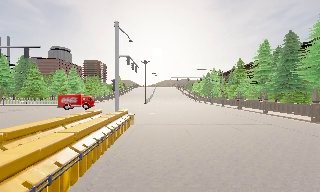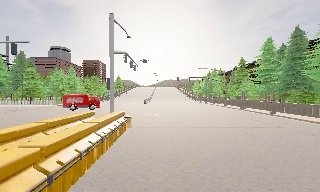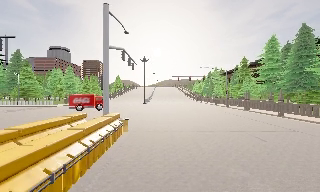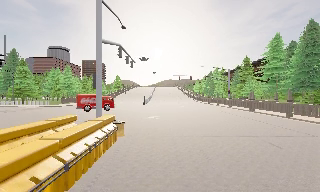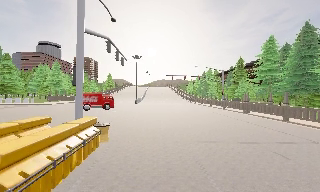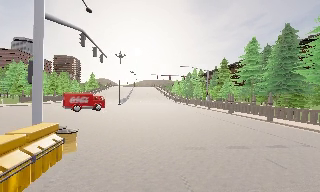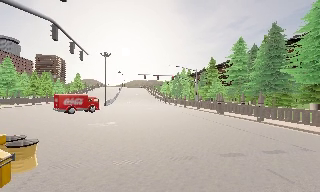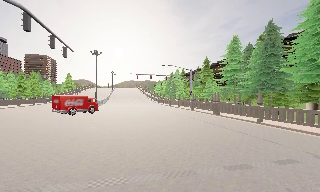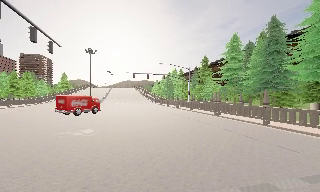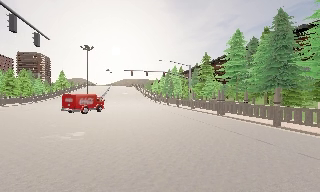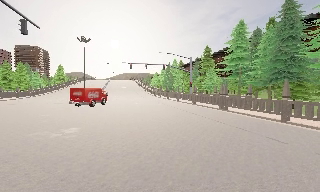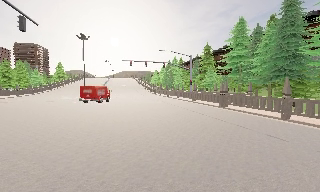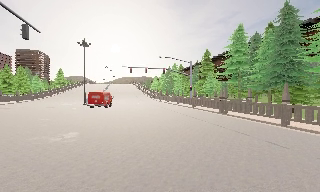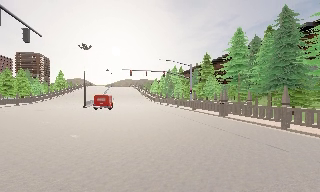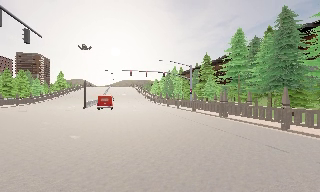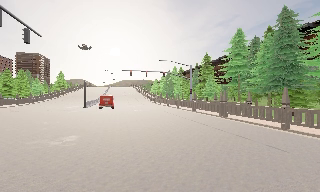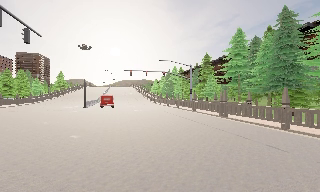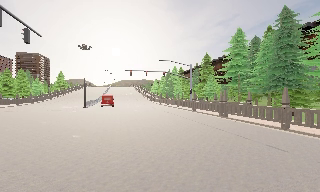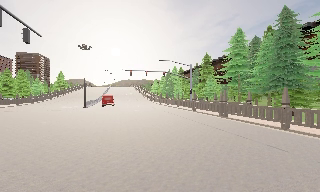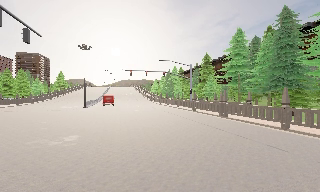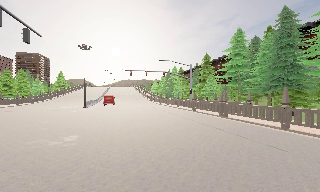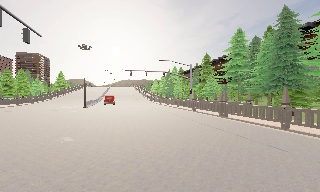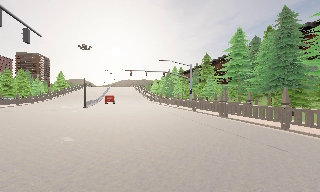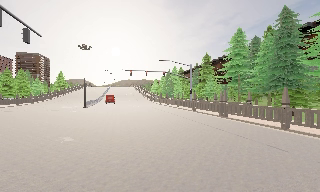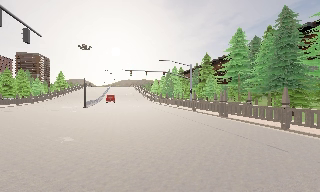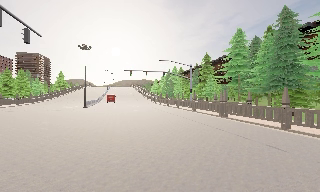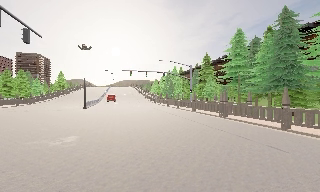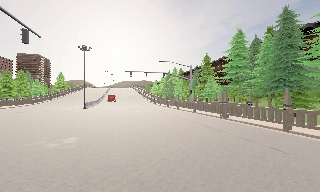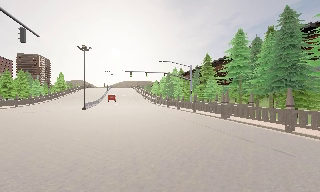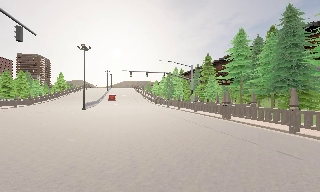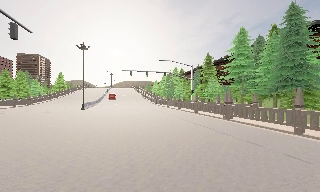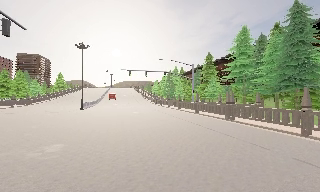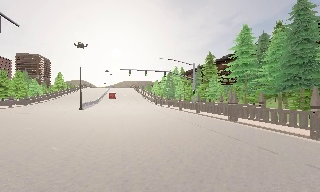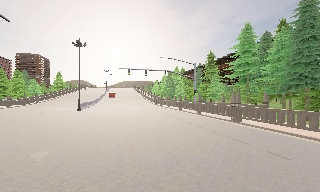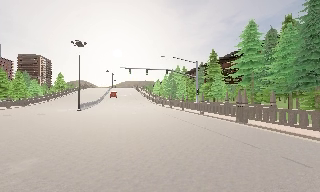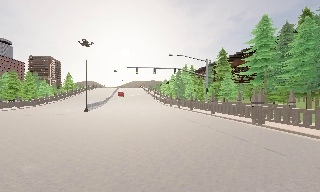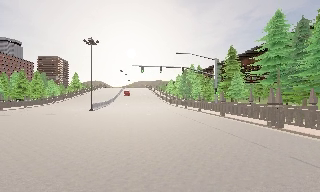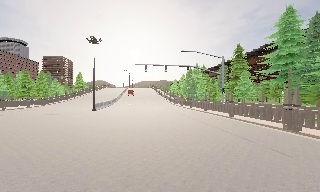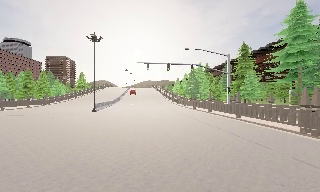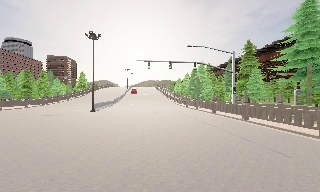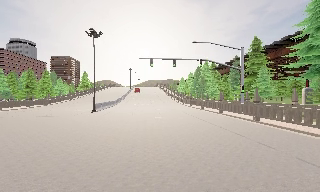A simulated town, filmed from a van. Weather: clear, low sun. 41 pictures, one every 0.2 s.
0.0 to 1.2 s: The camera pans to its right, which is clockwise from overhead, by about 10 degrees. It travels forward, about 7 m, so what stands in front looms larger.
1.2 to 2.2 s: The camera travels forward, about 4.5 m, so what stands in front looms larger. It loses speed.
2.2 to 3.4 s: The camera shifts only a little, or ends up much as it began.
3.4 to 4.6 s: The camera keeps its place and its aim.
4.6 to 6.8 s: The camera travels forward, about 3.5 m, so what stands in front looms larger. It gains speed.
6.8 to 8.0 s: The camera travels forward, about 6 m, so what stands in front looms larger.
The film runs forward here.
